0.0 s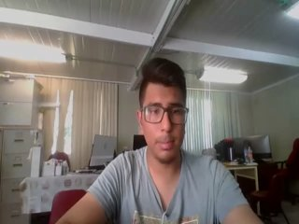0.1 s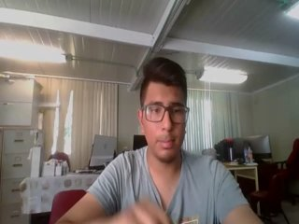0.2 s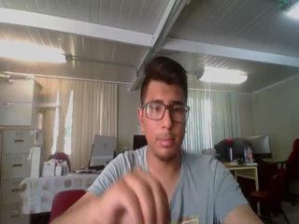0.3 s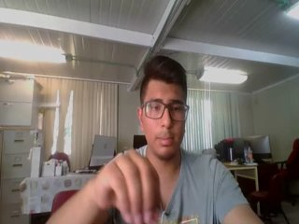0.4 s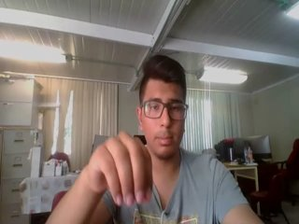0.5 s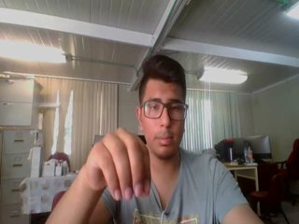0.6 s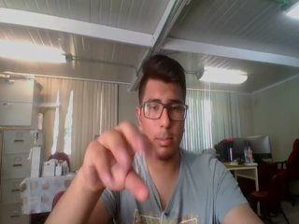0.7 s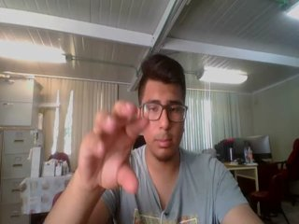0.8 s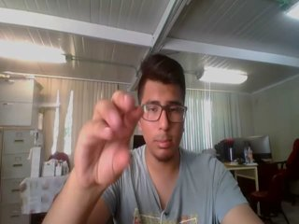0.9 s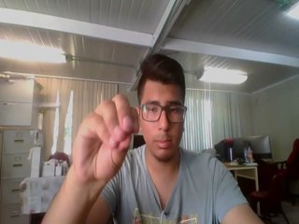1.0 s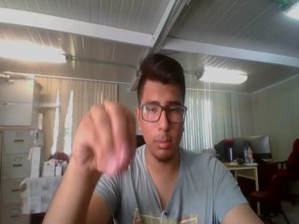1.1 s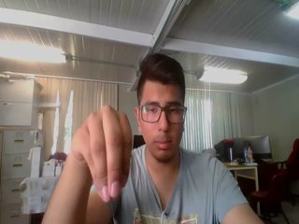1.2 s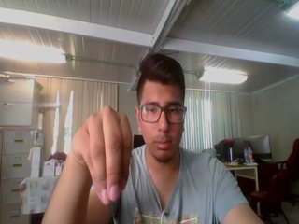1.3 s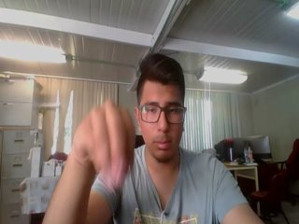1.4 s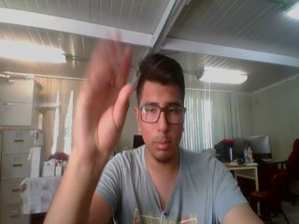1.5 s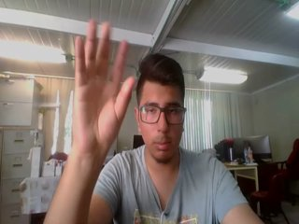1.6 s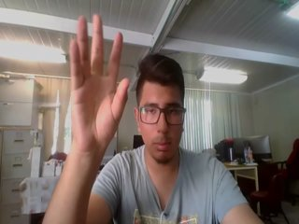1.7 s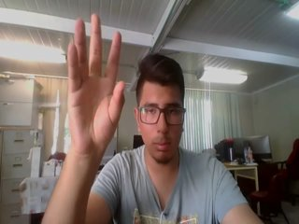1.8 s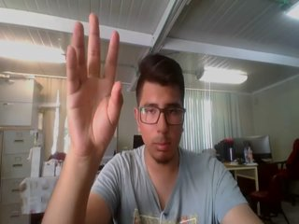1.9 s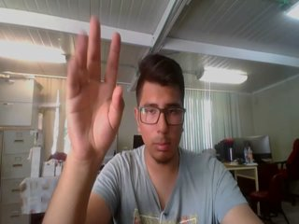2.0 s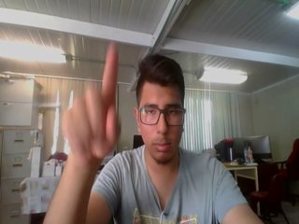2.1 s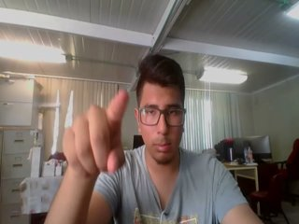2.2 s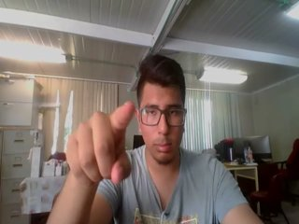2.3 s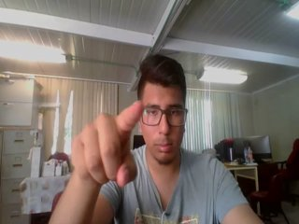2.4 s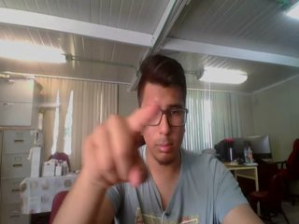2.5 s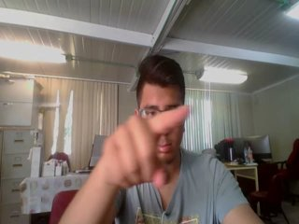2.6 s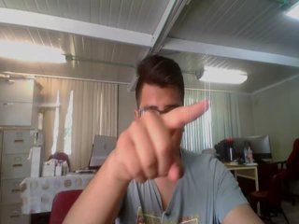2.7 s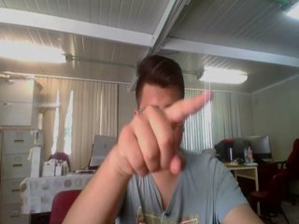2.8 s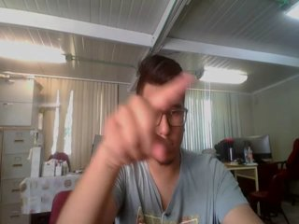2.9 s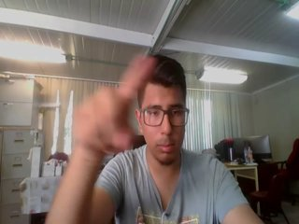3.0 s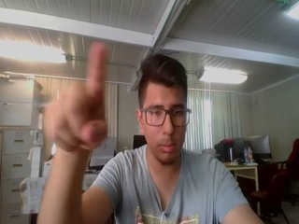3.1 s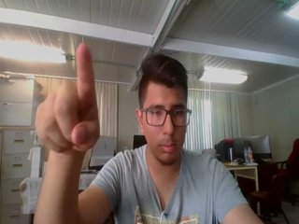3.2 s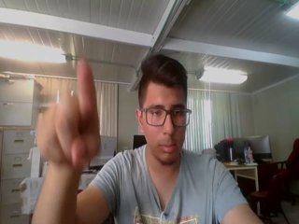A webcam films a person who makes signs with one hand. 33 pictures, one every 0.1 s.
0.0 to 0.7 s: Non-gesture.
0.8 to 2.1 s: On the screen the hand sweeps upward. The name of the sign: Throw up.
2.2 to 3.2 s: Pointing with one finger.
